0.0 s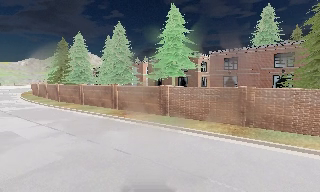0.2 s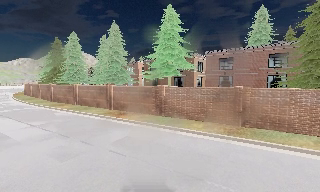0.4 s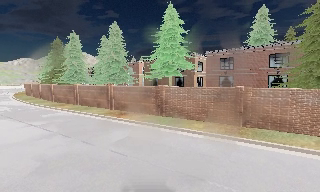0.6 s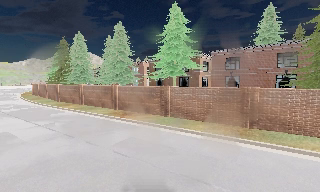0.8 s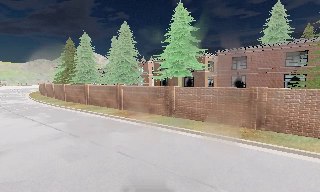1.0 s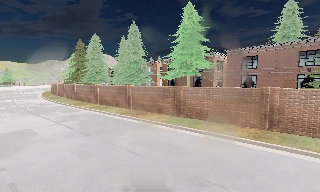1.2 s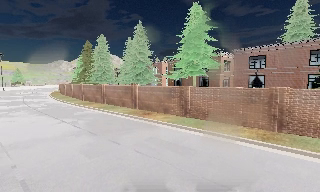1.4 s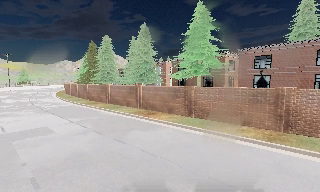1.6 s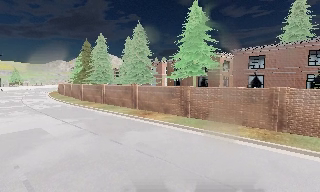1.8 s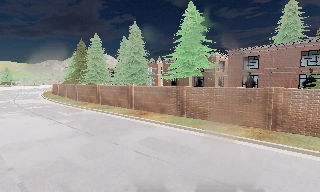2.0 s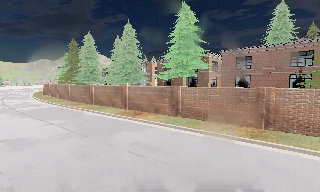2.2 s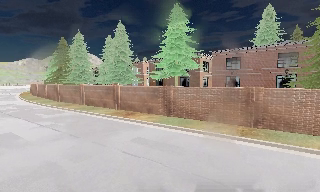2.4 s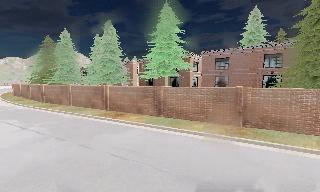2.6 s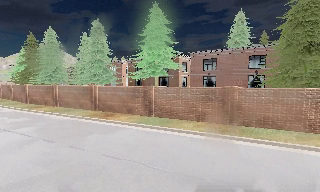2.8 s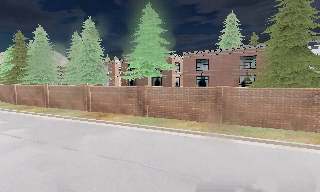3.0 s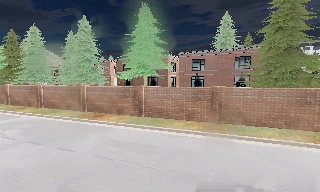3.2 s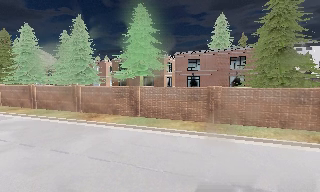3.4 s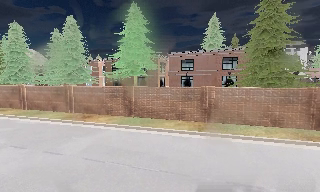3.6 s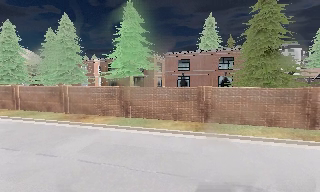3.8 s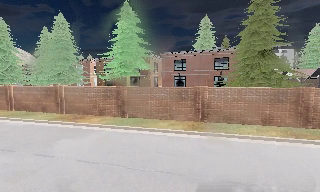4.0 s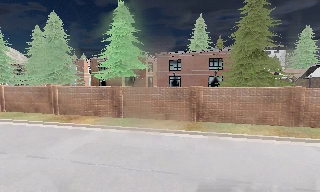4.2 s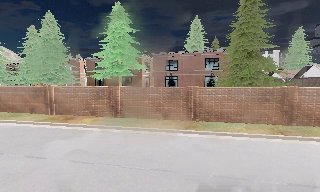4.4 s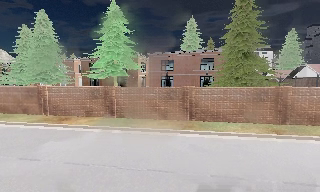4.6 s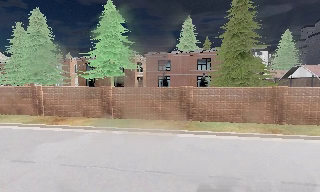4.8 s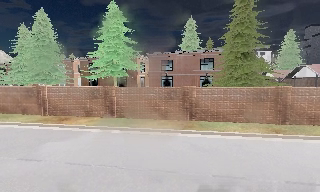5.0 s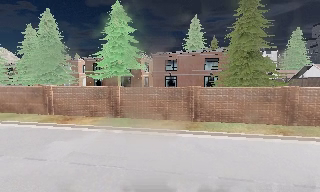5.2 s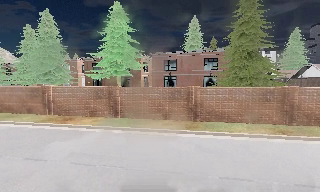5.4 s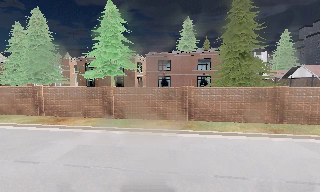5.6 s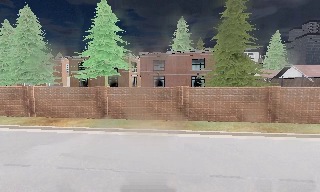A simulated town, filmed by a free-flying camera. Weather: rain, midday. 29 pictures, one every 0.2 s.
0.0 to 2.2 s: The camera shifts only a little, or ends up much as it began.
2.2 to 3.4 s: The camera swings to its right by about 15 degrees, and the scene slides to the left.
3.4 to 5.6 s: The scene slides to the left, as the camera pans about 10 degrees to its right. It travels to its left, about 0.5 m.
The film runs forward here.
